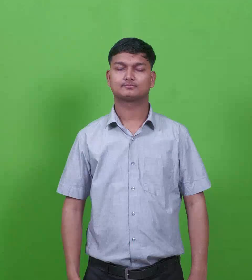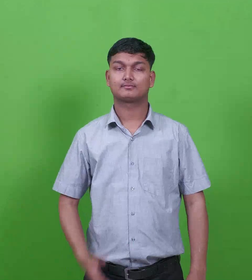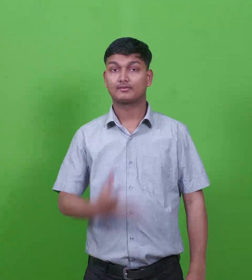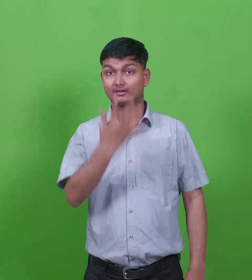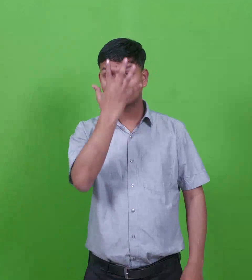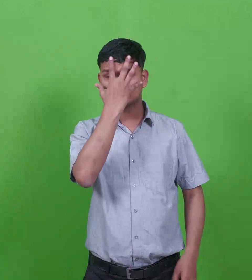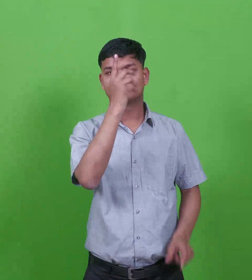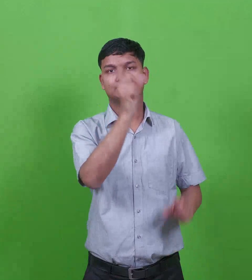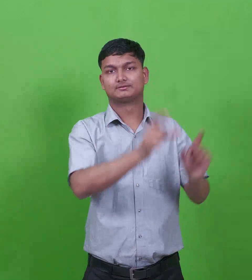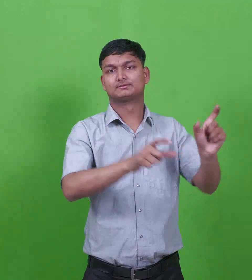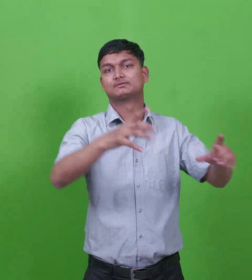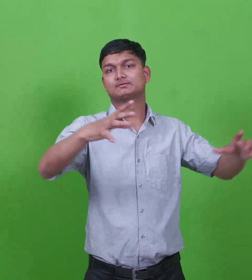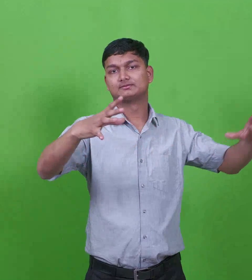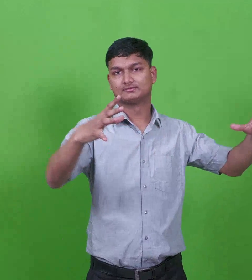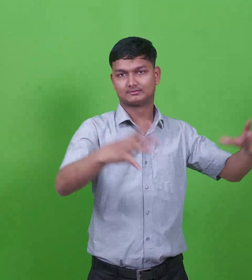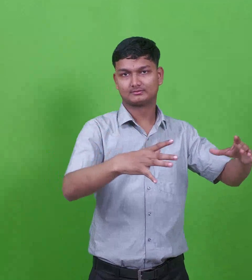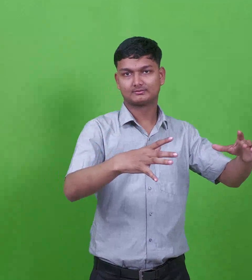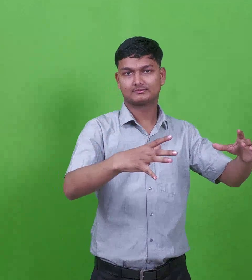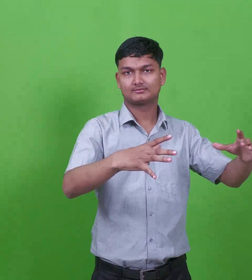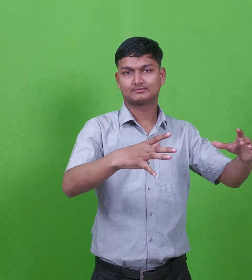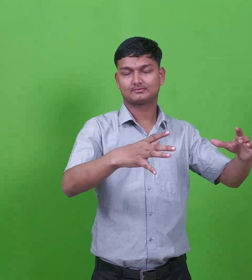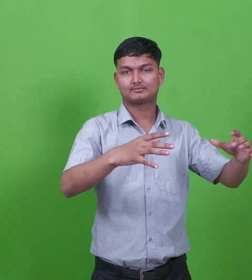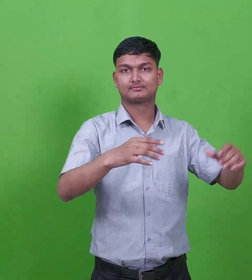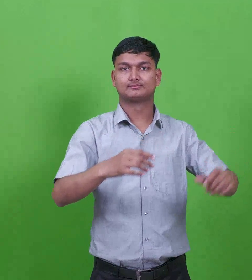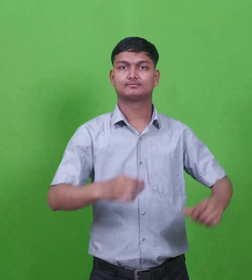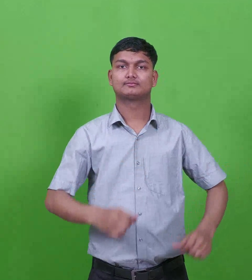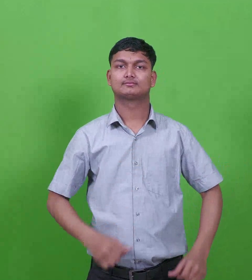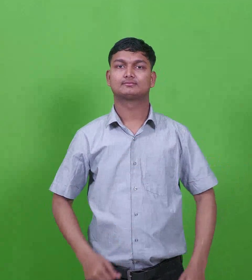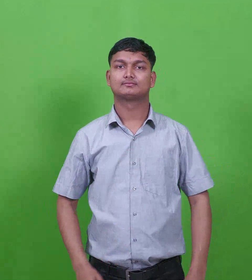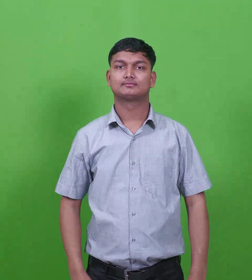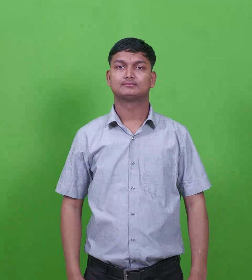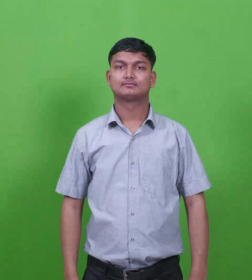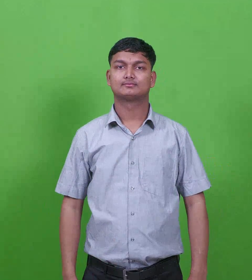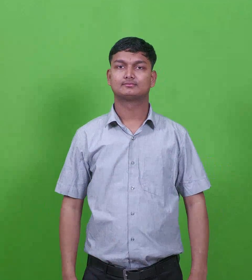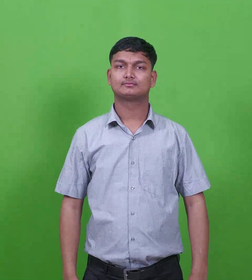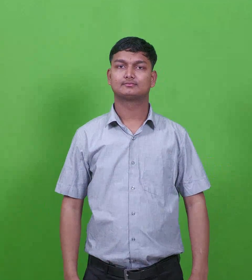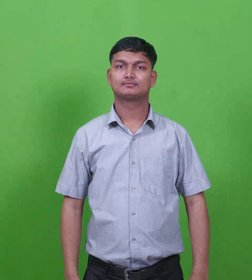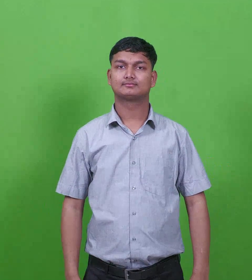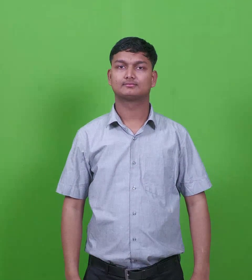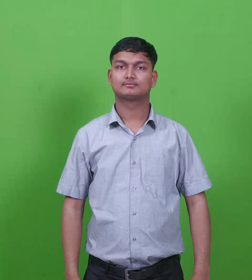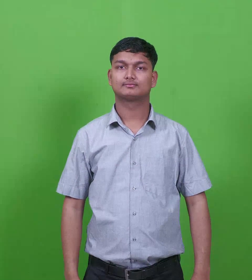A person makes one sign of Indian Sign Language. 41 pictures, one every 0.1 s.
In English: canaanites
